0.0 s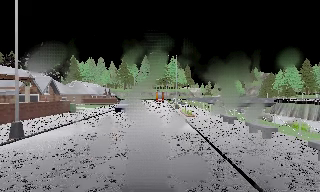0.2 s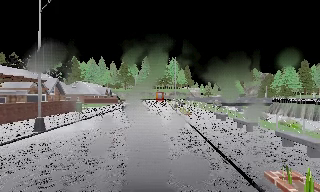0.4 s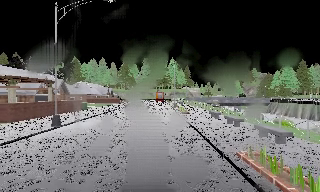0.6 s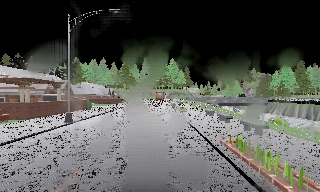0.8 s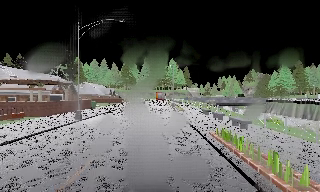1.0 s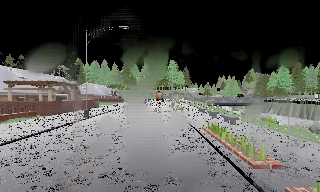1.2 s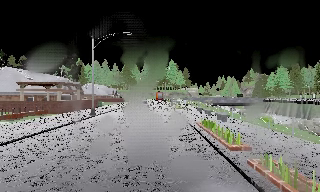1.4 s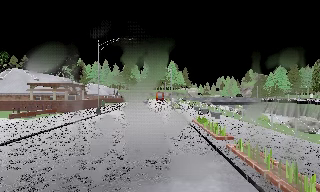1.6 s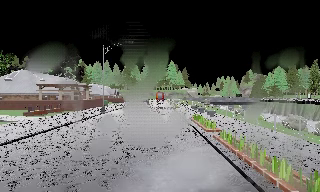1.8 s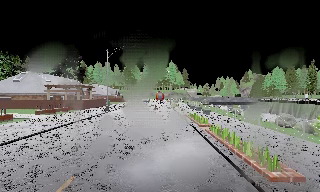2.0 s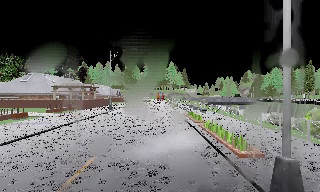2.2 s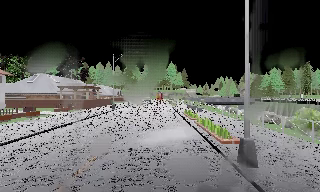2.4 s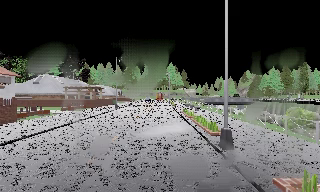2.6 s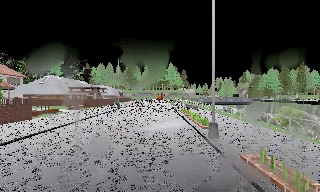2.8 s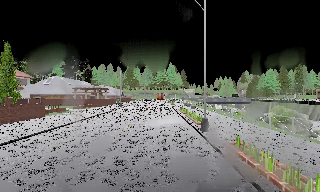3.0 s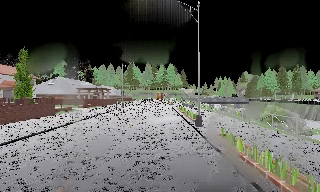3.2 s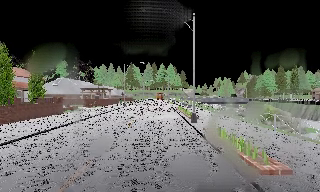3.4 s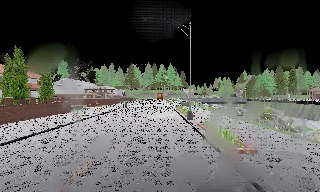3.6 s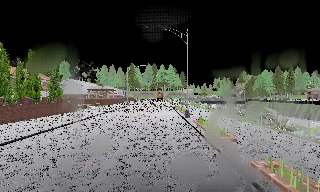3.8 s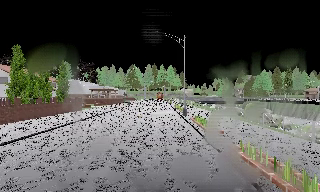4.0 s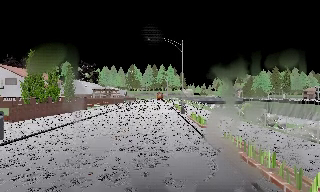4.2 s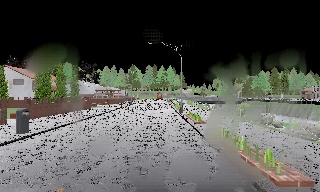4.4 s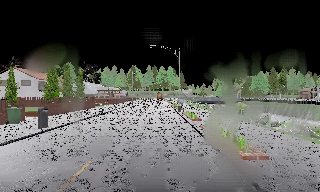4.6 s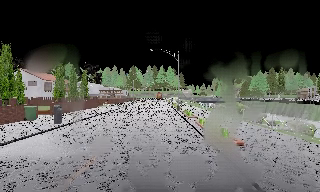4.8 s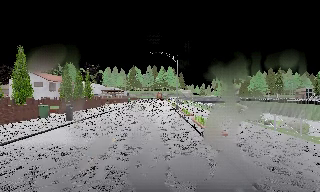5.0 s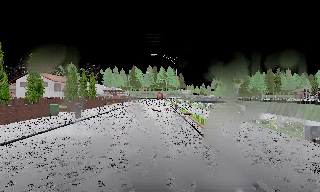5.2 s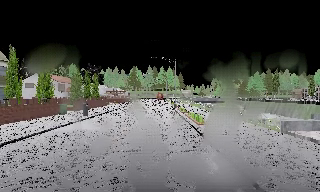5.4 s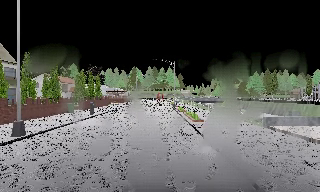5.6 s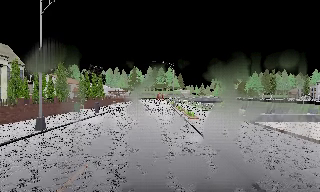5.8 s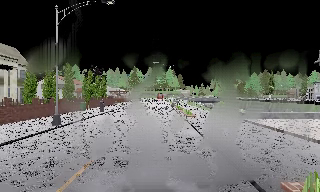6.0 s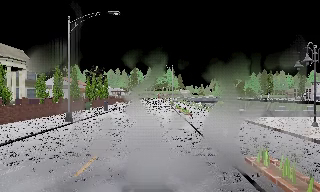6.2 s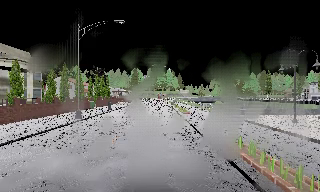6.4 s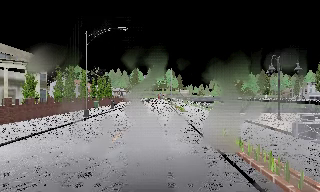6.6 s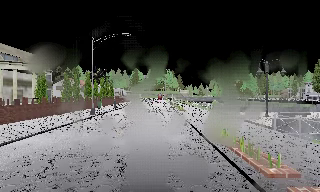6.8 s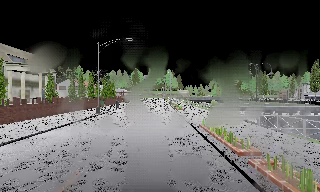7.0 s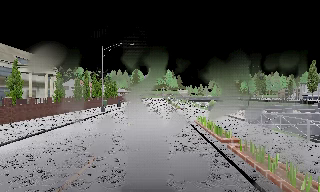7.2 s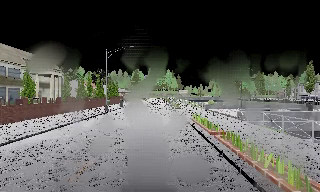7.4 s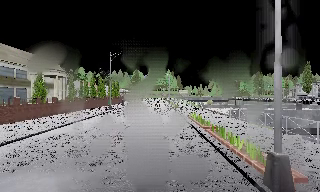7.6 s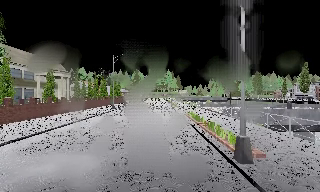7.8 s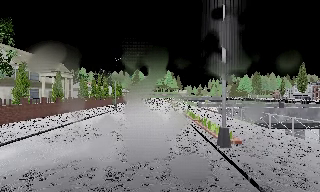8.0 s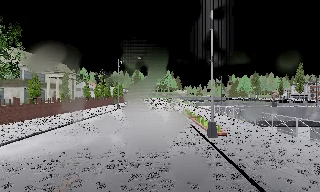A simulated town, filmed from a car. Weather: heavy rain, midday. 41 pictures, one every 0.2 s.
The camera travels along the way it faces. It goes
backward.
0.0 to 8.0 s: The camera travels backward, about 55 m, so what stands in front gets smaller.
The film runs backward here.
